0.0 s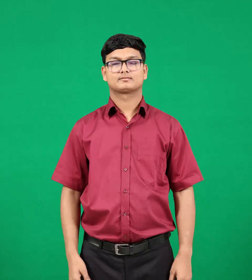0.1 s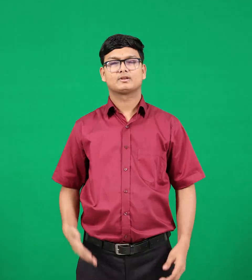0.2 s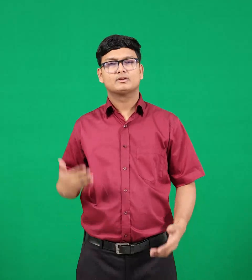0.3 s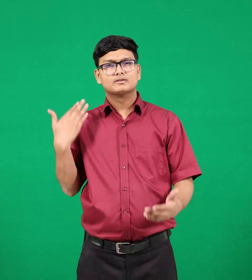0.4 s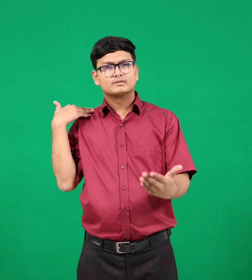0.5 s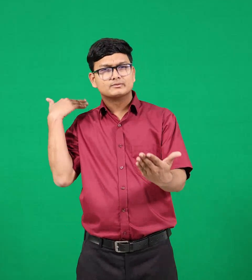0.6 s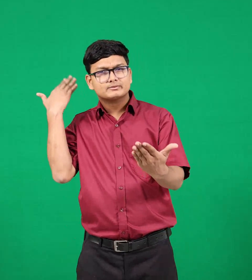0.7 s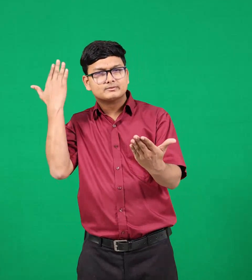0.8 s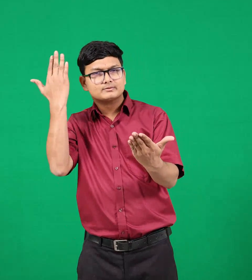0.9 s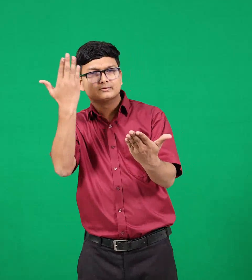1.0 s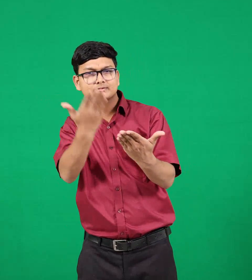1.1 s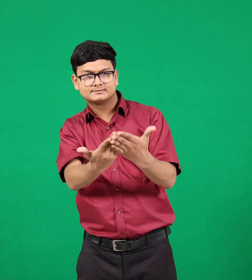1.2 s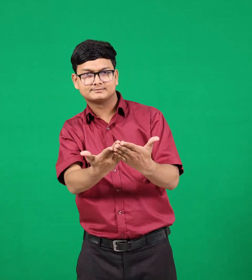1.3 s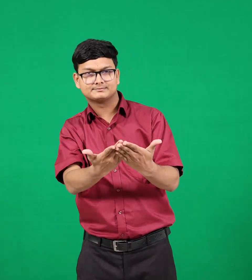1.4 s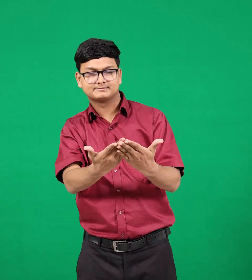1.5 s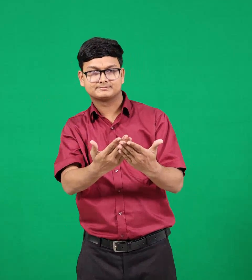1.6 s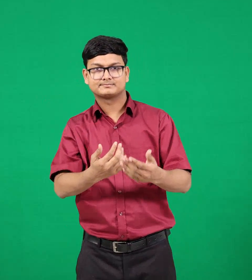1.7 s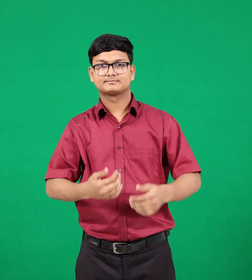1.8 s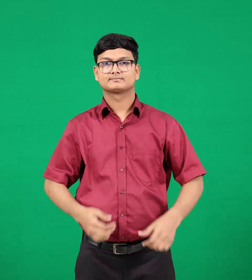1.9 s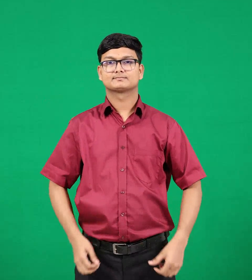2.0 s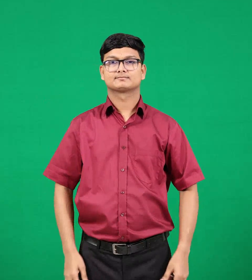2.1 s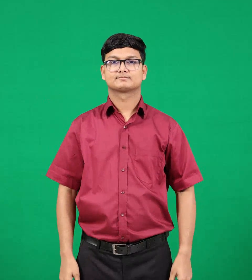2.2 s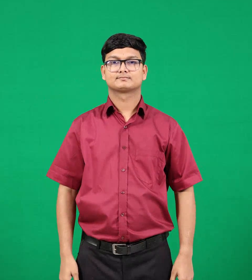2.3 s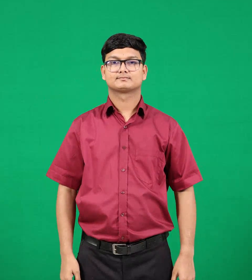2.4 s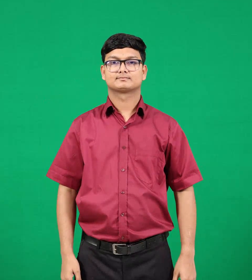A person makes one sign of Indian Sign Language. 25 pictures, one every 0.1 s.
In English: been
